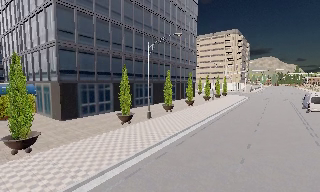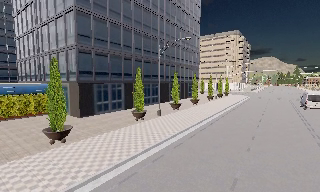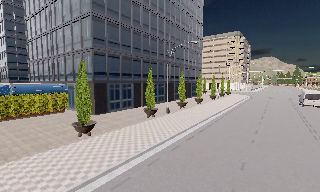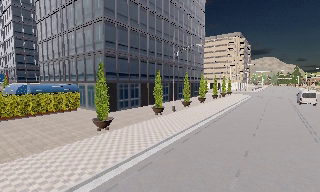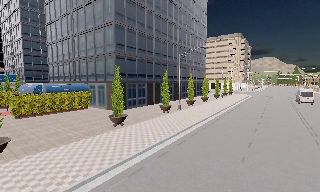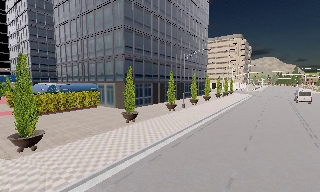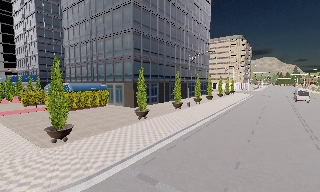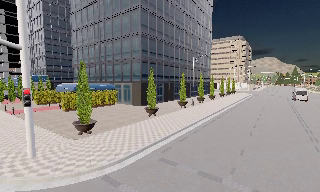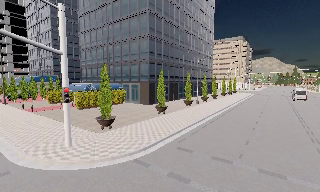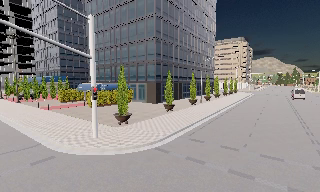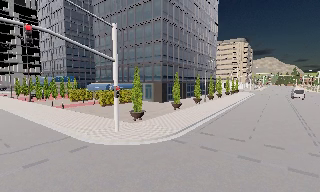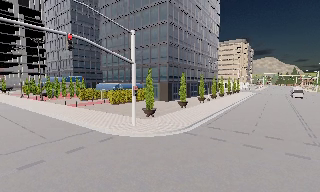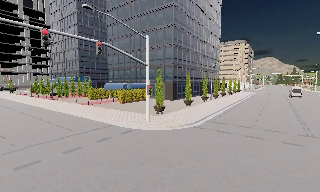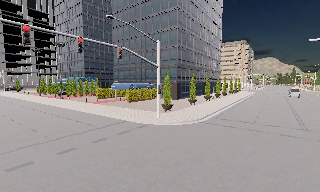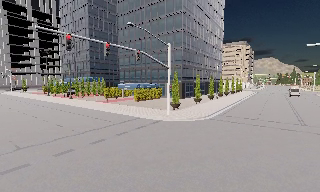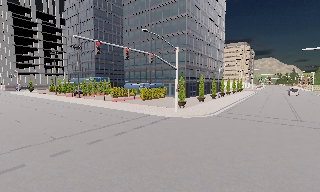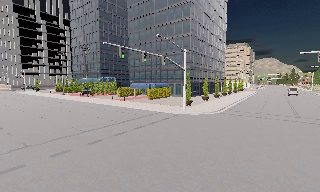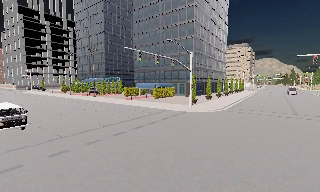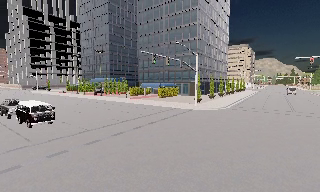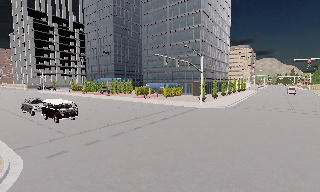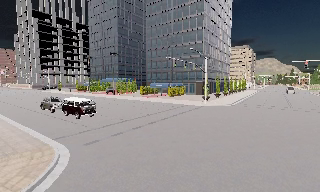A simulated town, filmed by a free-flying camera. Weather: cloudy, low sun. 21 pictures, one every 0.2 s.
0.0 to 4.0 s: The camera travels backward and to its left, about 35 m, so what stands in front gets smaller.
The film runs forward here.
